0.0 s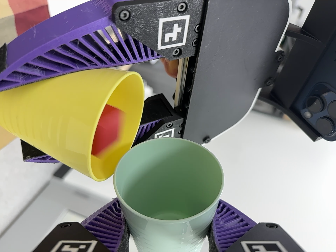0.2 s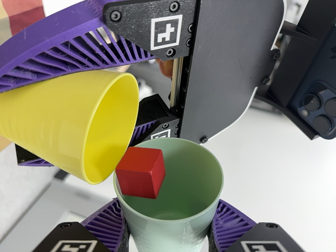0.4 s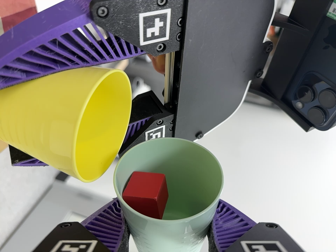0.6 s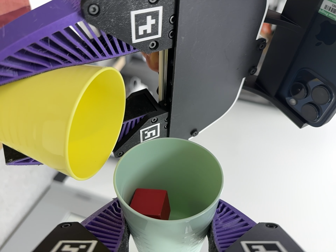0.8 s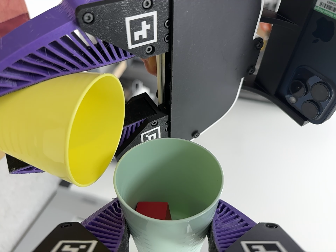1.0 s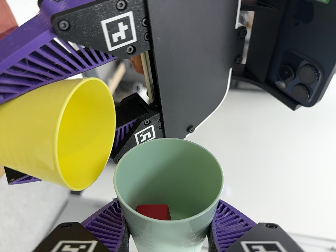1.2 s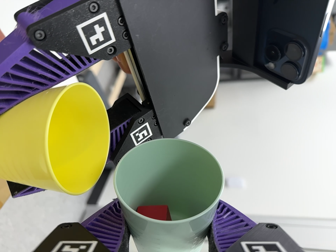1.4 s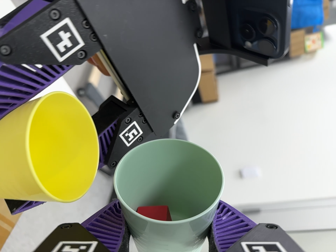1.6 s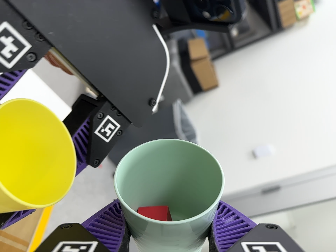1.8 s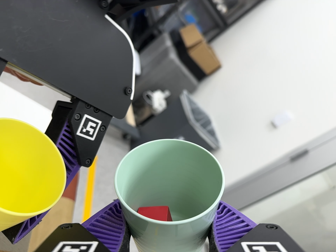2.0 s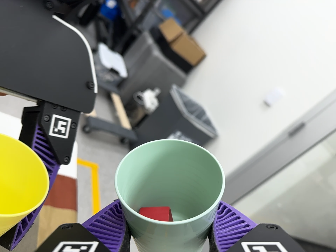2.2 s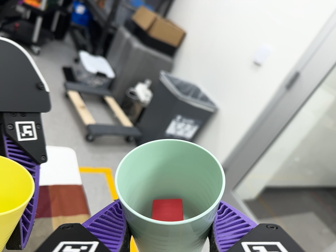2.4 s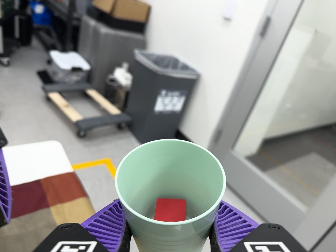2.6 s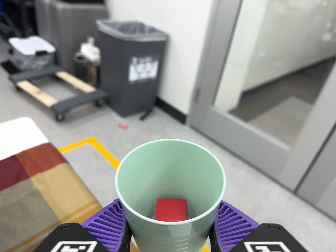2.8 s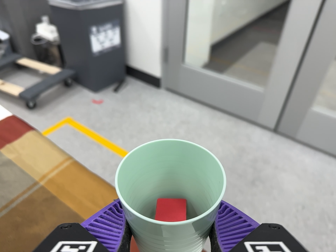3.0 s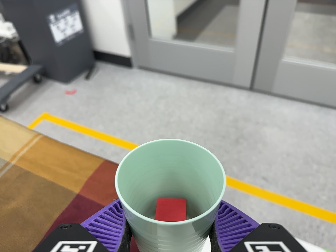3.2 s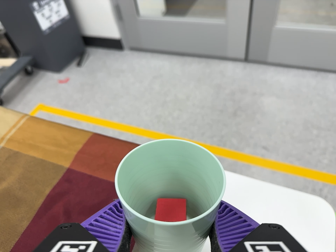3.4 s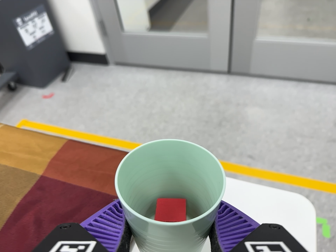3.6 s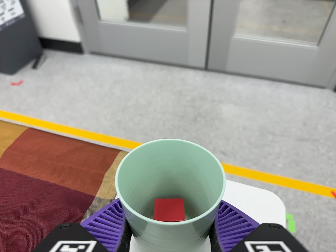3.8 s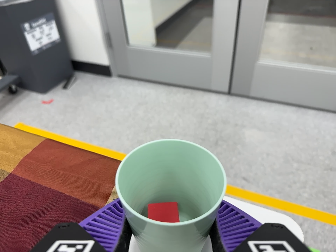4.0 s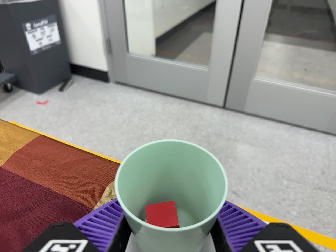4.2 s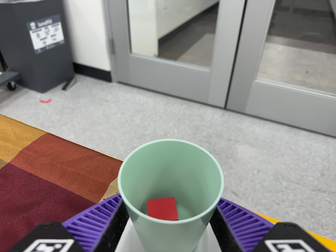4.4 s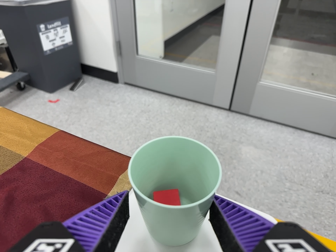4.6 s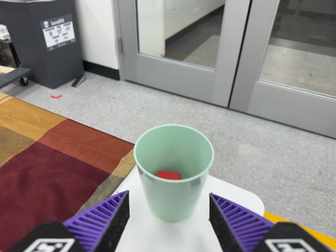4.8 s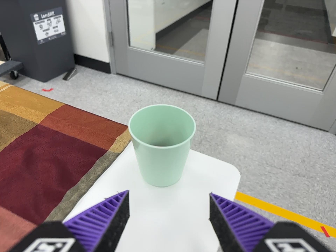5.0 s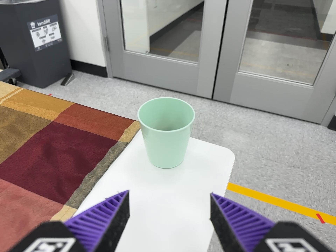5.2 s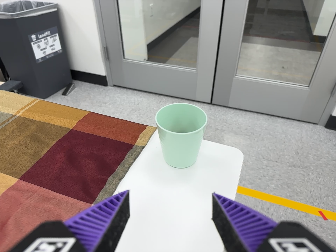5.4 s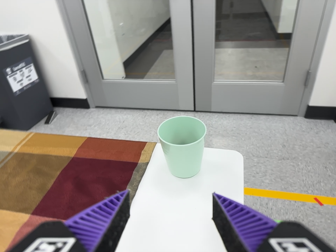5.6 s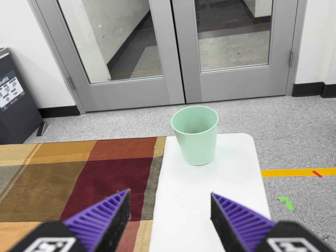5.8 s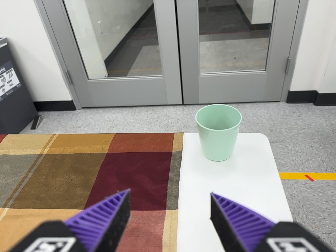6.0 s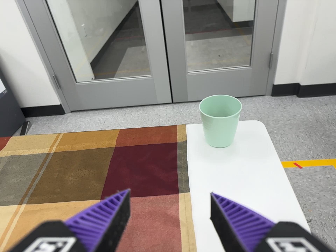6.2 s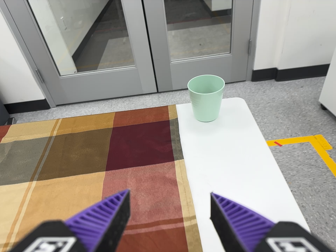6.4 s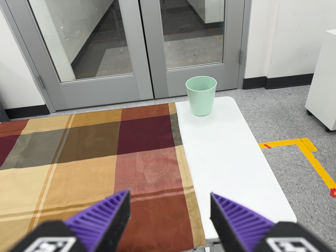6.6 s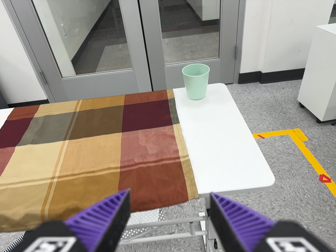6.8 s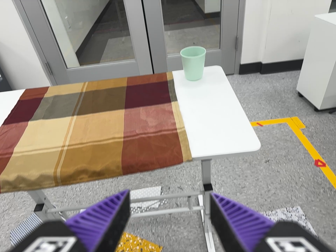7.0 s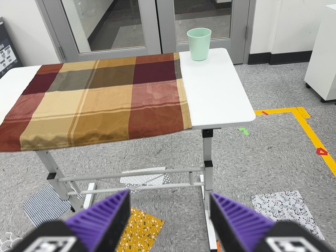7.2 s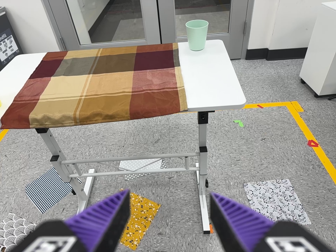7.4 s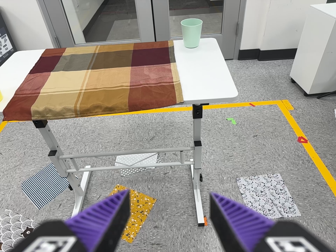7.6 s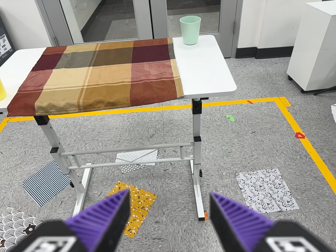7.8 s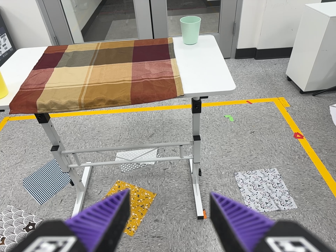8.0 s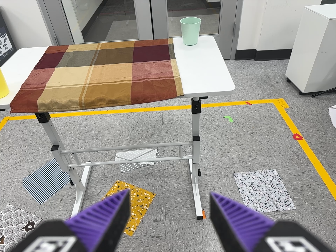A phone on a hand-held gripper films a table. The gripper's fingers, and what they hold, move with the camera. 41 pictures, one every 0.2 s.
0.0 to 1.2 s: The camera rolls about its line of sight by about 20 degrees, and the scene rotates counterclockwise.
1.2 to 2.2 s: The camera travels to its right and toward the bottom of its view, about 14 cm. It rolls about its line of sight by about 60 degrees, and the scene rotates counterclockwise.
2.2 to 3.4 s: The camera swings to its right by about 15 degrees, and the scene slides to the left. It travels toward the bottom of its view and to its right, about 28 cm, so close, fixed things drift upward. Its aim tips toward the bottom of its view by about 20 degrees, and the scene shifts upward. It rolls about its line of sight by about 55 degrees, and the scene rotates counterclockwise.
3.4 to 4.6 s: The camera rolls about its line of sight by about 10 degrees, and the scene rotates clockwise.
4.6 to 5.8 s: The camera pans to its right by about 10 degrees. It travels backward and to its left, about 22 cm, so what stands in front gets smaller. It rolls about its line of sight by about 20 degrees, and the scene rotates counterclockwise.
5.8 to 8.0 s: The camera travels backward and toward the bottom of its view, about 60 cm, so what stands in front gets smaller.
The film runs backward here.
